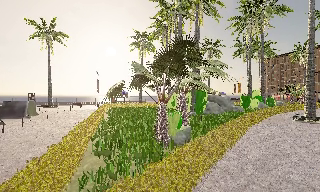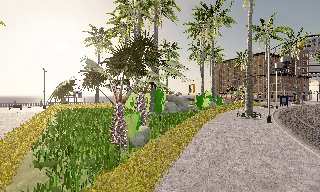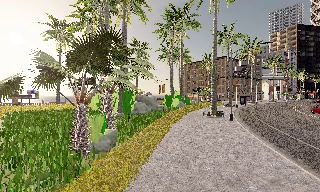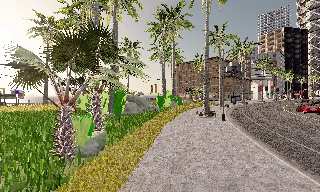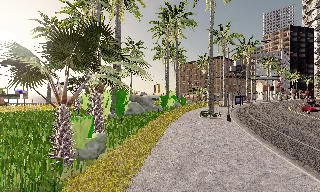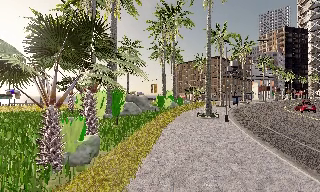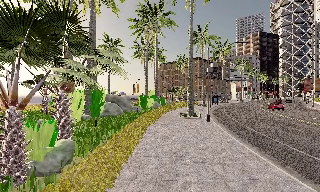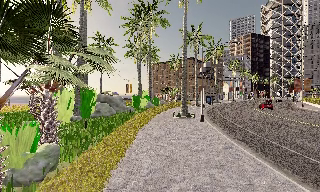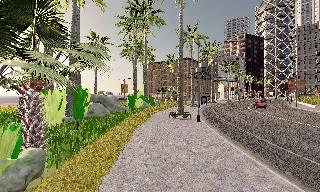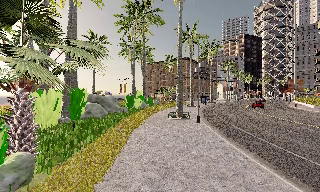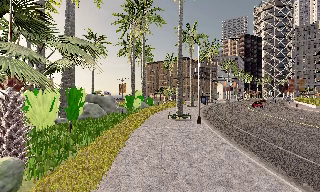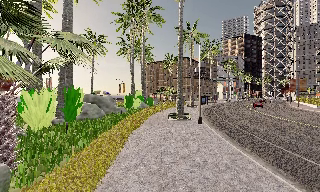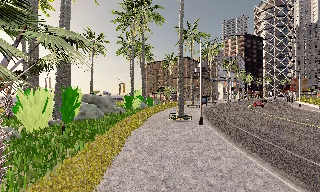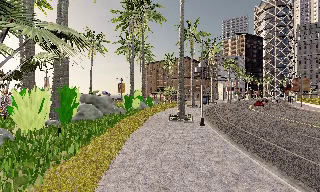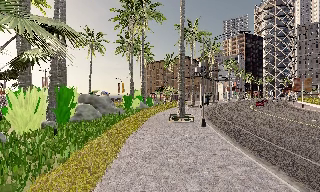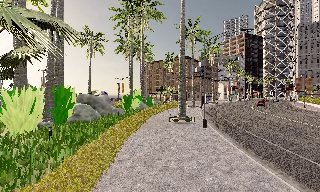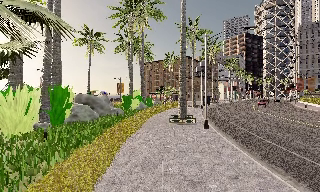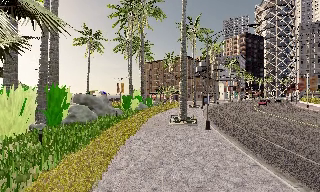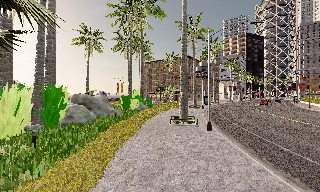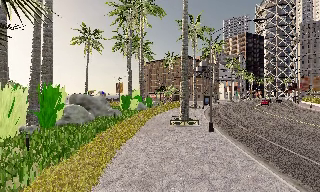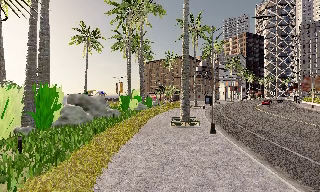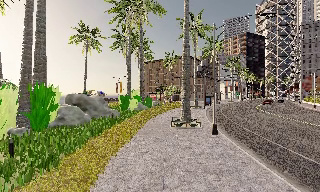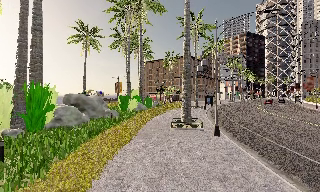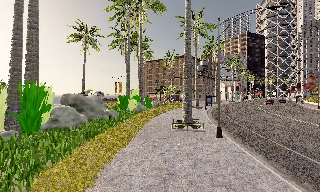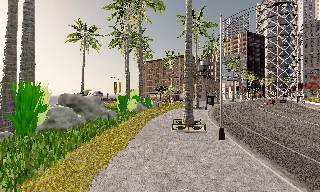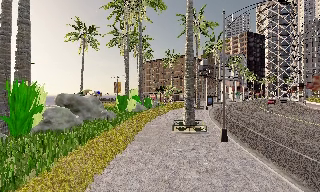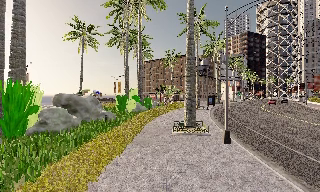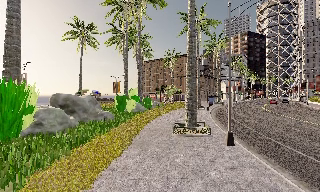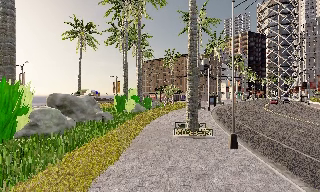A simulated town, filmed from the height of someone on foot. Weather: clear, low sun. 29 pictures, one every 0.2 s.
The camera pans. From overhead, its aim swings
clockwise.
The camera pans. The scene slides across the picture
to the left.
0.0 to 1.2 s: The camera pans to its right, which is clockwise from overhead, by about 35 degrees. It travels forward, about 2 m.
1.2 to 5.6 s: The camera travels forward, about 9 m, so what stands in front looms larger.
The film runs forward here.
